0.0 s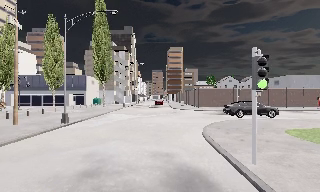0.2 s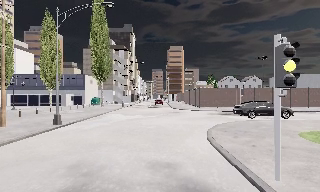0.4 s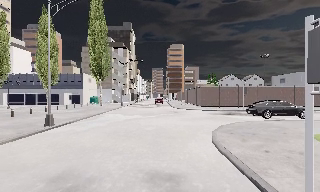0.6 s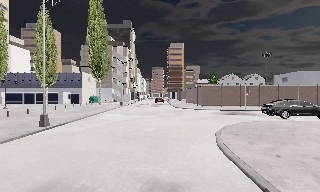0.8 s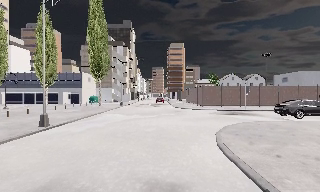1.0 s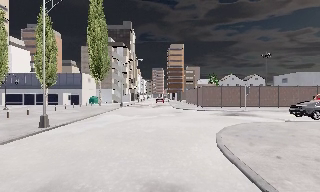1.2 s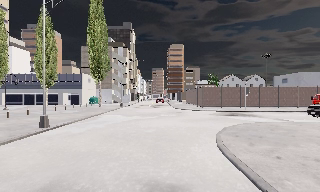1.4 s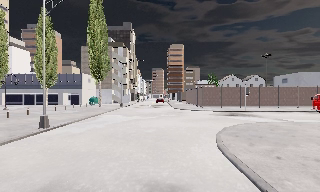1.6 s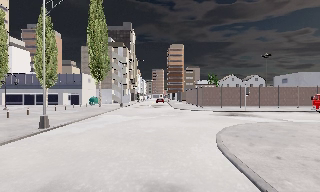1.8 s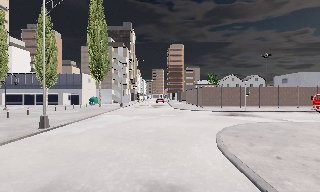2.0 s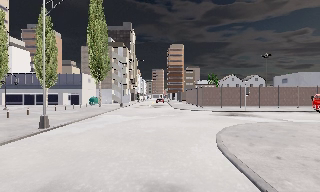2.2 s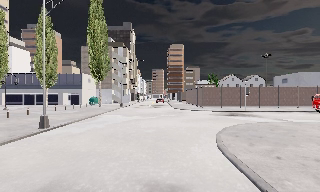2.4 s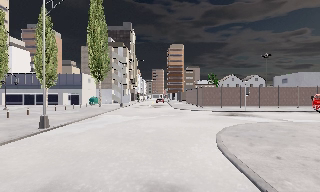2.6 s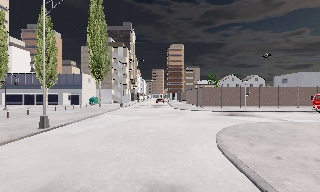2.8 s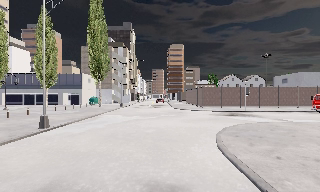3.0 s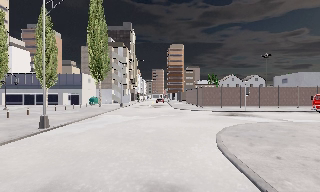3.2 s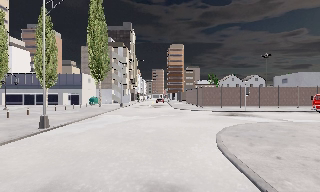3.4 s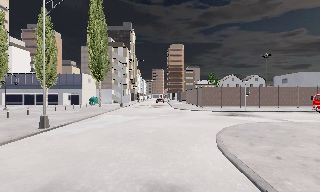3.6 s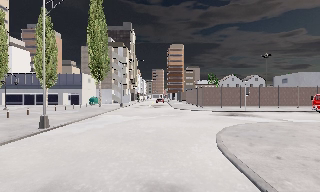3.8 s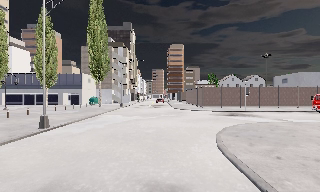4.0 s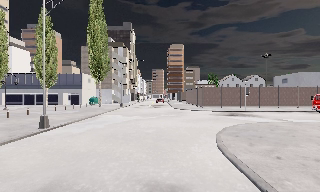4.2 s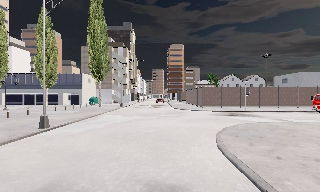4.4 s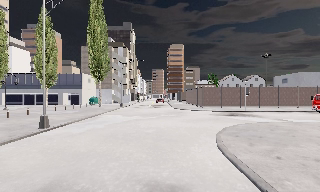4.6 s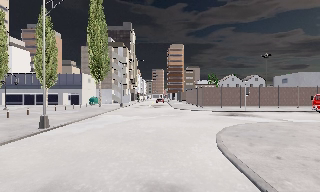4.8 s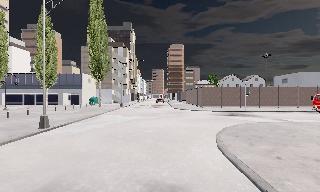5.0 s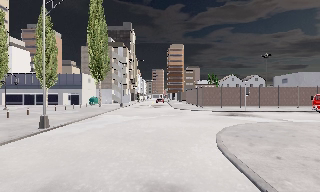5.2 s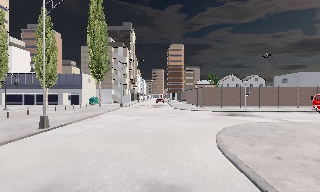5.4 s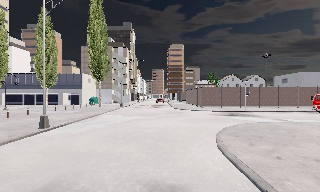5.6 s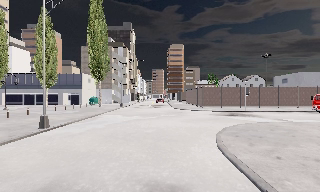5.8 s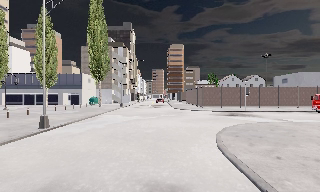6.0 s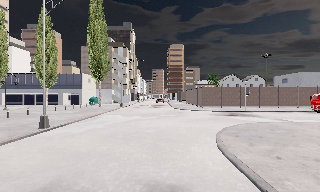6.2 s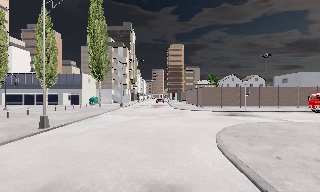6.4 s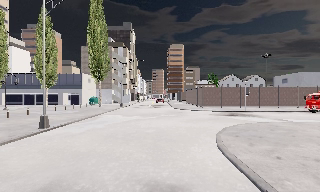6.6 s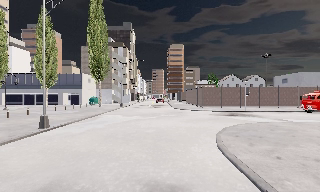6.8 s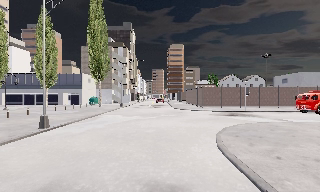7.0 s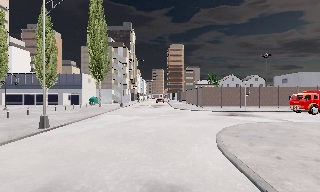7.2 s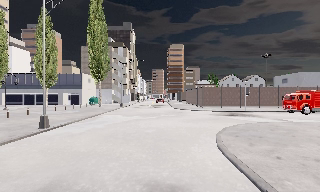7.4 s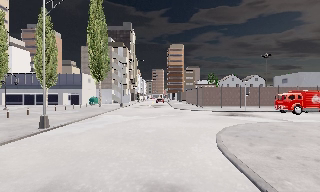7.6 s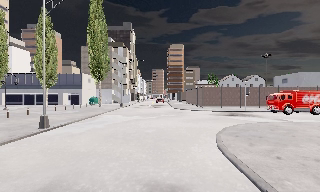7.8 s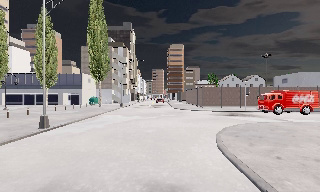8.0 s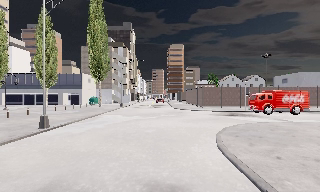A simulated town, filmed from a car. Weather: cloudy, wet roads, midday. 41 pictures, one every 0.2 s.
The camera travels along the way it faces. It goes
forward.
0.0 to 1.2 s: The camera travels forward, about 2 m, so what stands in front looms larger. It loses speed.
1.2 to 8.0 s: The camera keeps its place and its aim.
The film runs forward here.
